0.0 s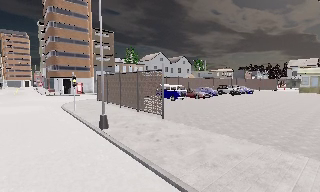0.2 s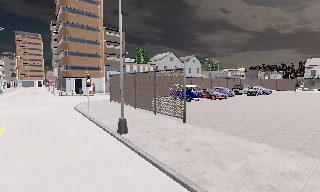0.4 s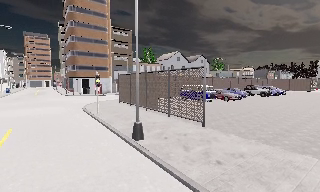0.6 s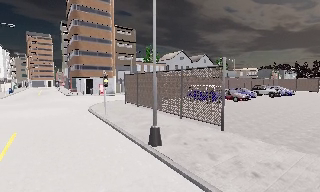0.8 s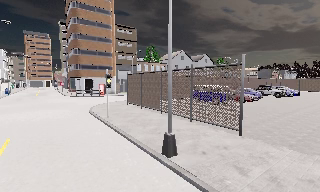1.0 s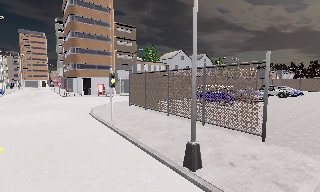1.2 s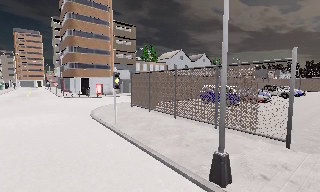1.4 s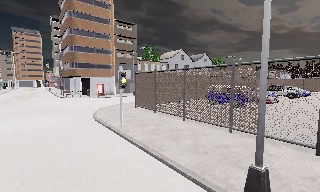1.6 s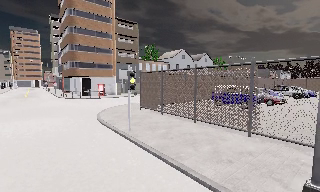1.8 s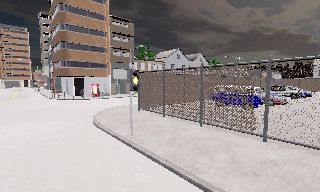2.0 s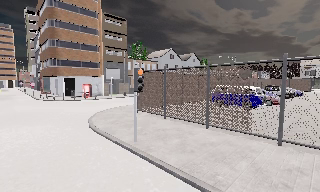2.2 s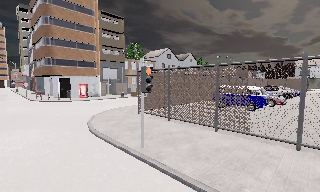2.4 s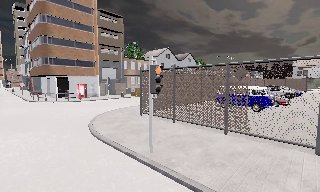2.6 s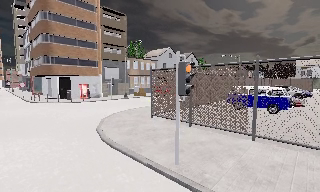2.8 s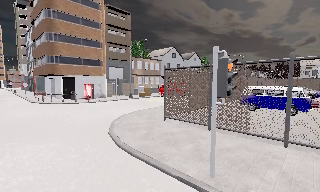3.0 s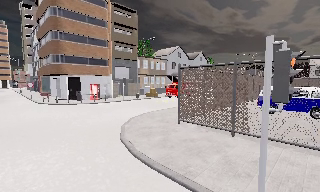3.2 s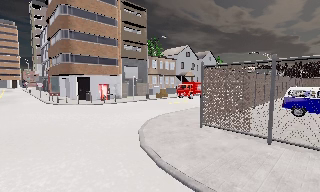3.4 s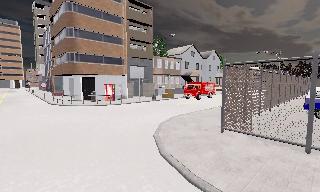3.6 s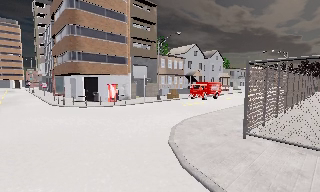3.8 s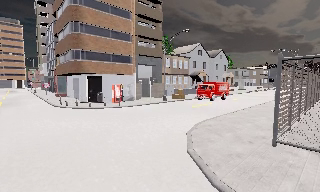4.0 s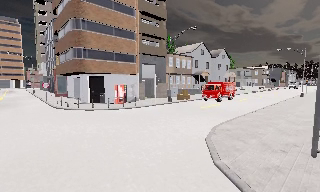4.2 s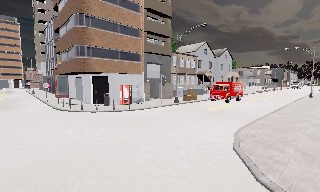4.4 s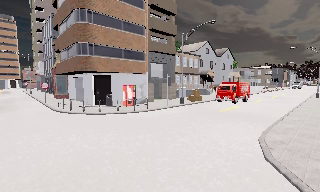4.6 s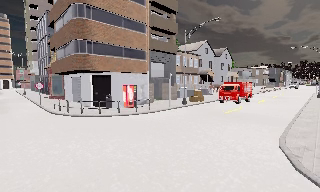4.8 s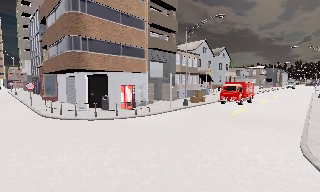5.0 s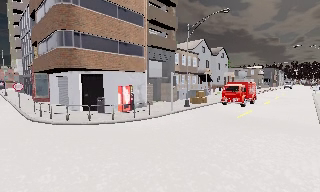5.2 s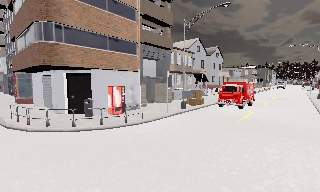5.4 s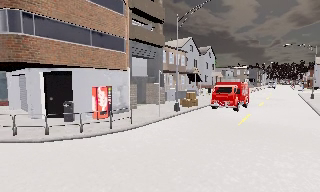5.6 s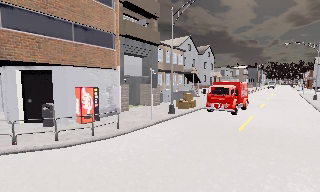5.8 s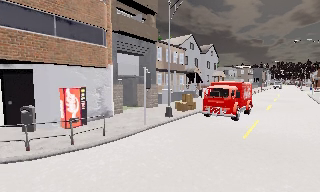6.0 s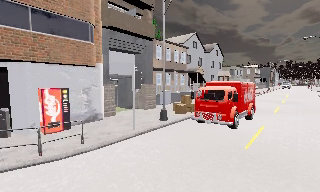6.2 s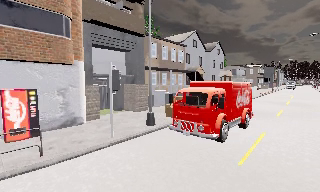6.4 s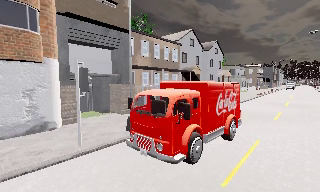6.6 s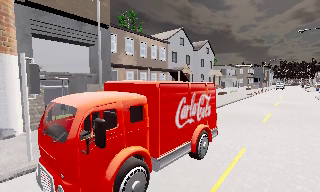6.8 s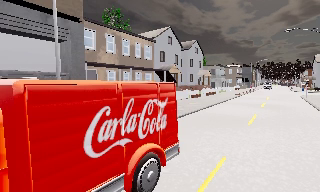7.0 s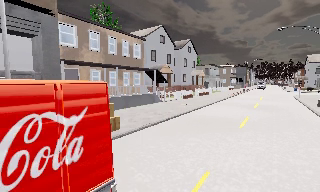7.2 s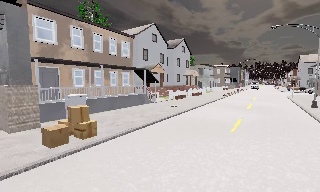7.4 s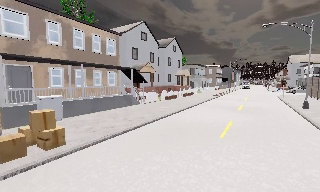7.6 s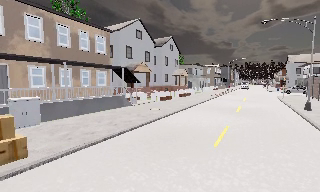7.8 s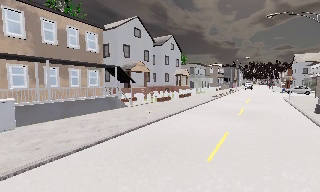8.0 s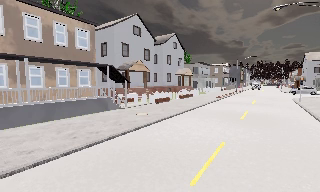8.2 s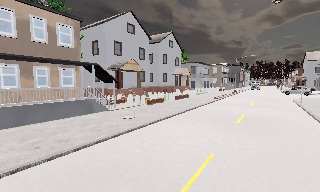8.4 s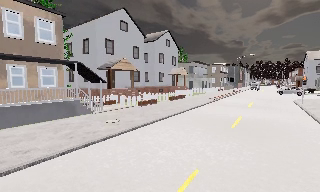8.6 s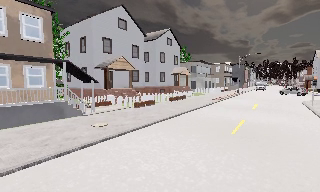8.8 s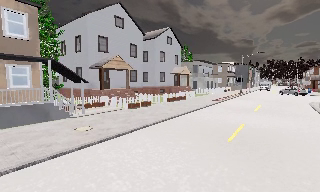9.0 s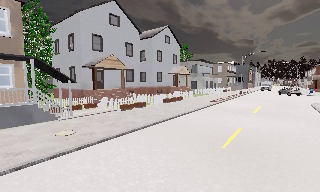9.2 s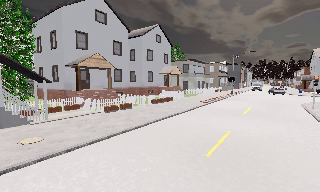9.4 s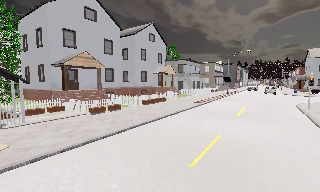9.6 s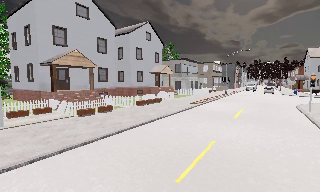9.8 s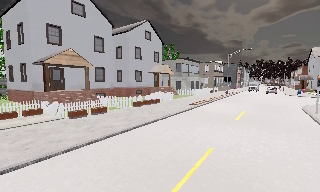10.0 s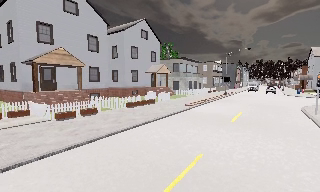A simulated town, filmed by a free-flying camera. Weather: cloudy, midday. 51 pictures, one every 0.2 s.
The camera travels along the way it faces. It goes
forward.
0.0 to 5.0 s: The camera travels forward and to its left, about 25 m, so what stands in front looms larger.
5.0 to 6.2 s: The camera travels forward, about 7 m, so what stands in front looms larger.
6.2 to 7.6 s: The scene slides to the left, as the camera pans about 10 degrees to its right. It travels forward and to its right, about 8 m, so what stands in front looms larger.
7.6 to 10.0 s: The camera travels forward and to its right, about 12 m, so what stands in front looms larger. It loses speed.
The film runs forward here.
